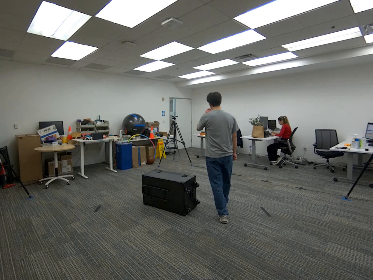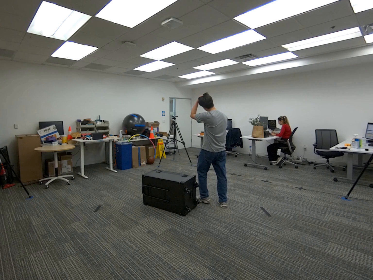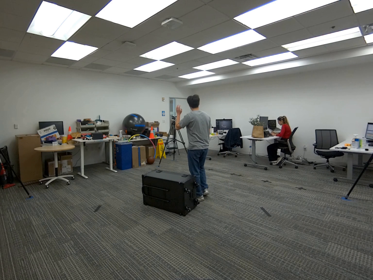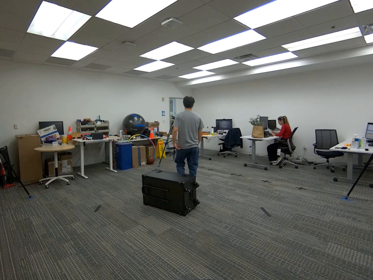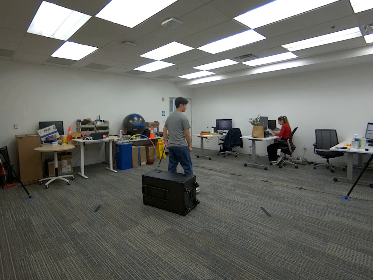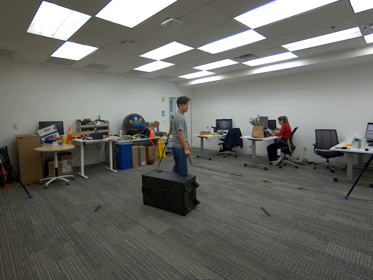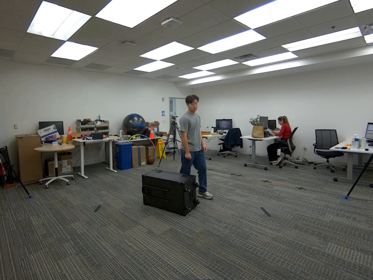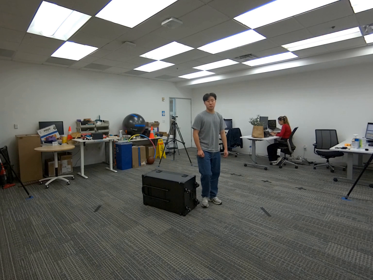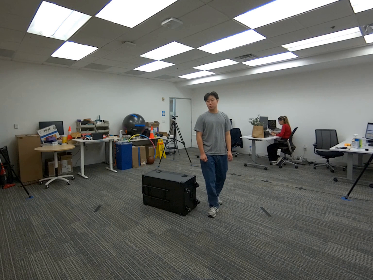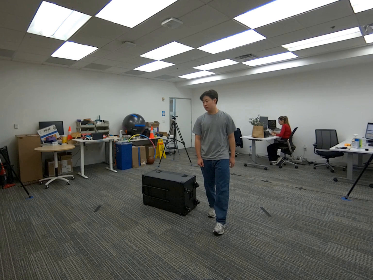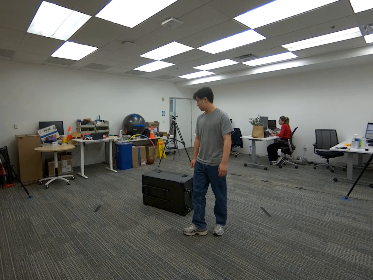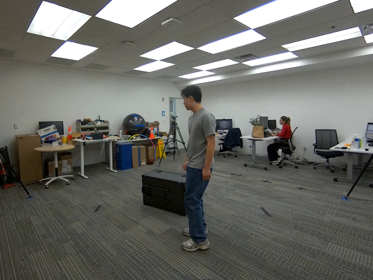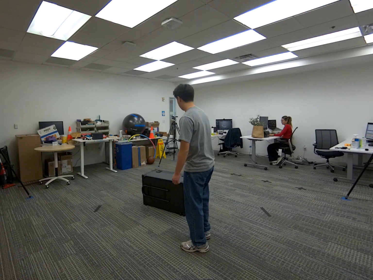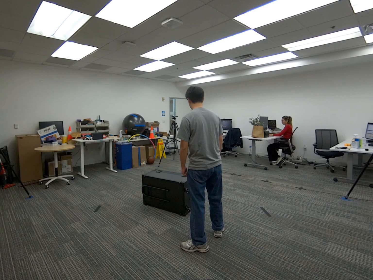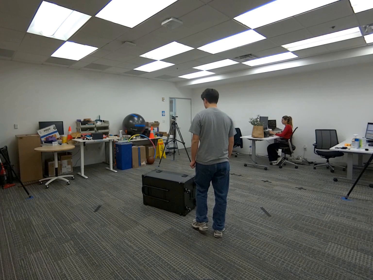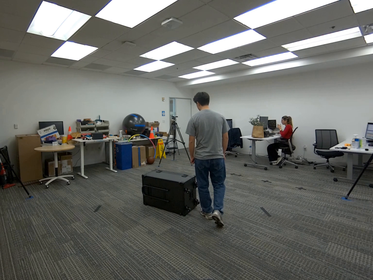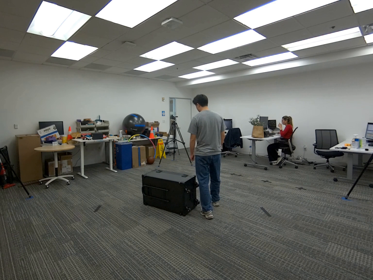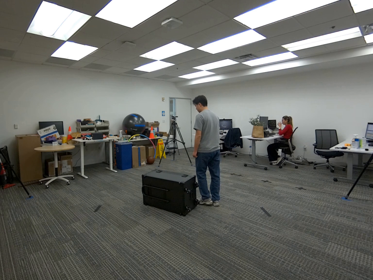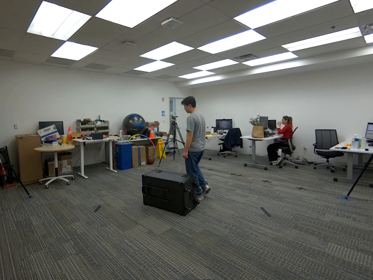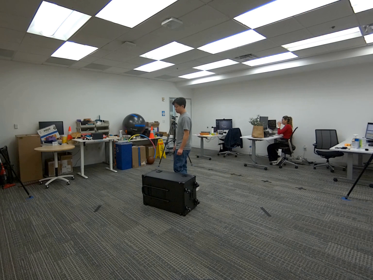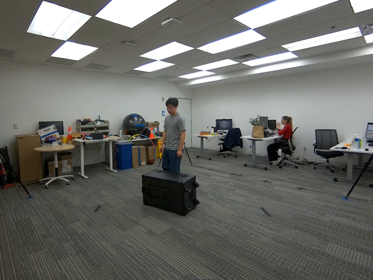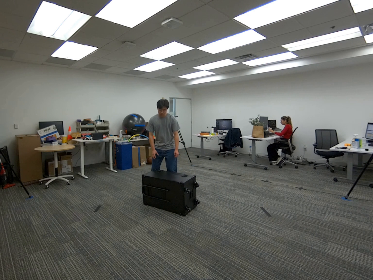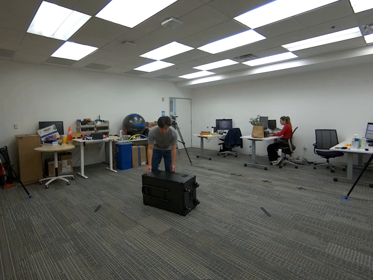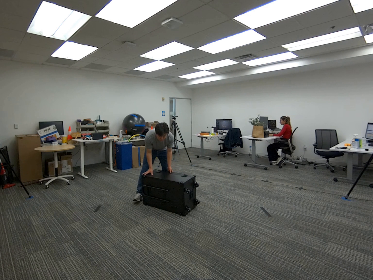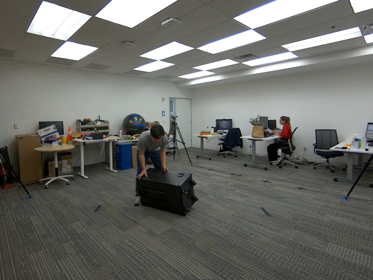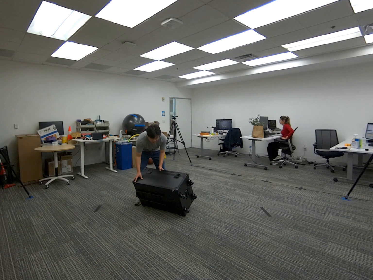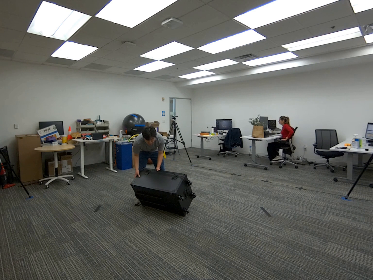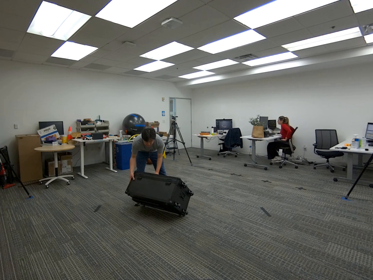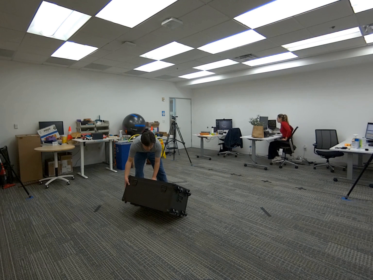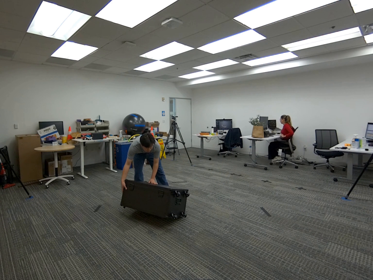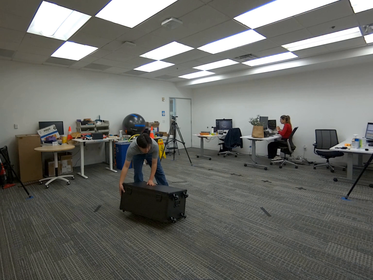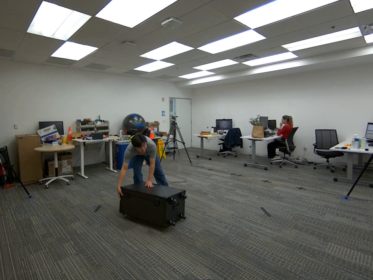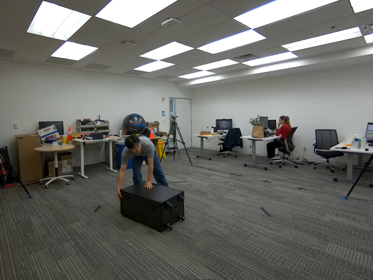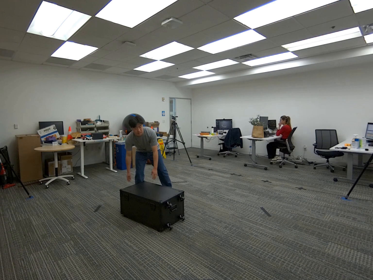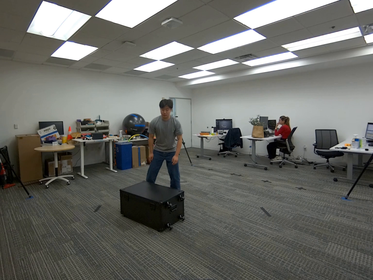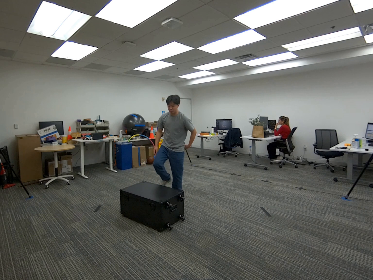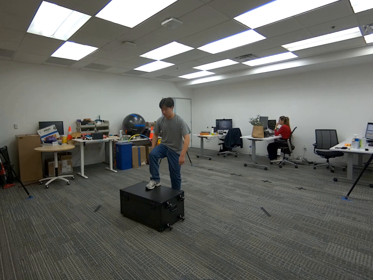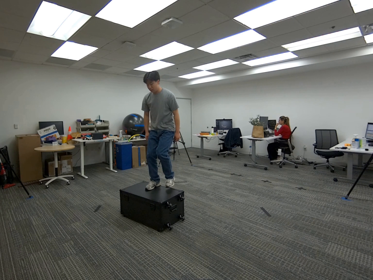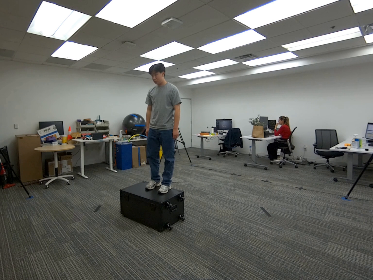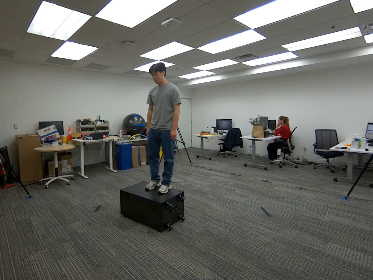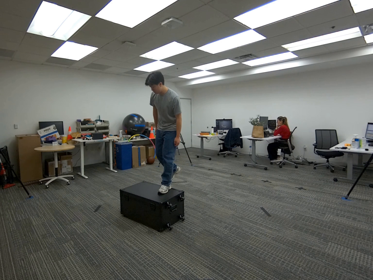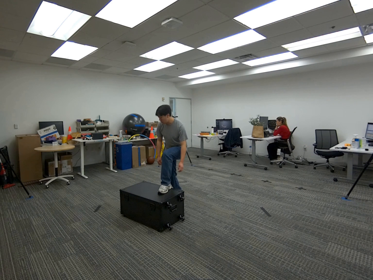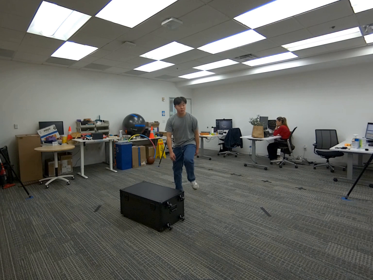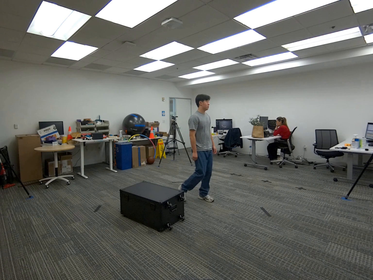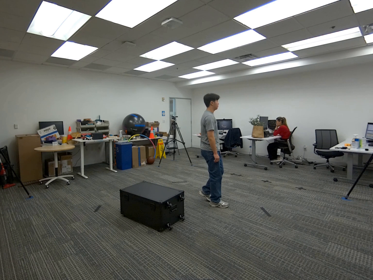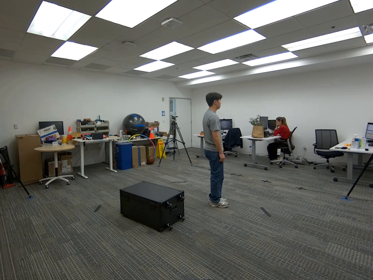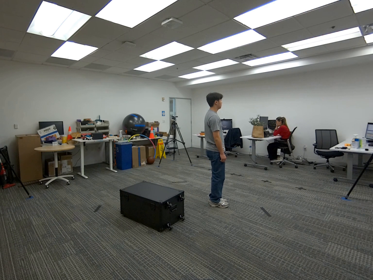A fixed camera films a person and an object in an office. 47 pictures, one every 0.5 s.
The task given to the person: Walk over to the G1 Box and place the box on its side and proceed to step up the box and then step down.
